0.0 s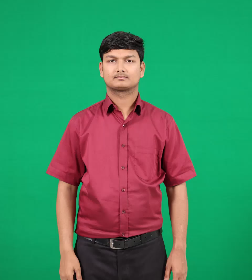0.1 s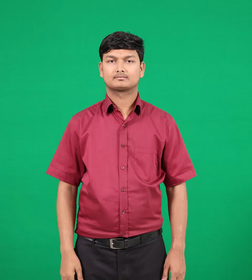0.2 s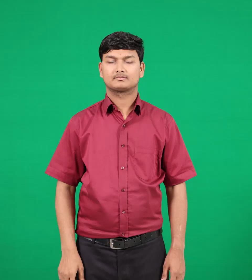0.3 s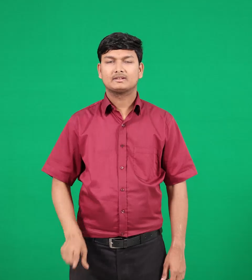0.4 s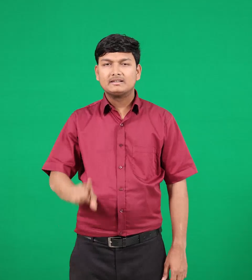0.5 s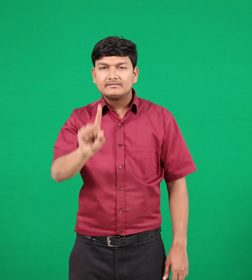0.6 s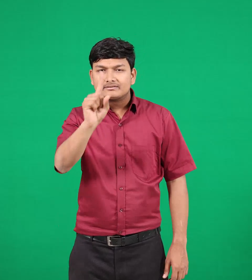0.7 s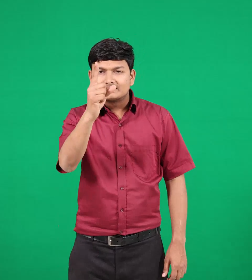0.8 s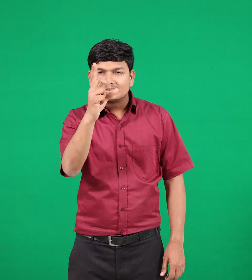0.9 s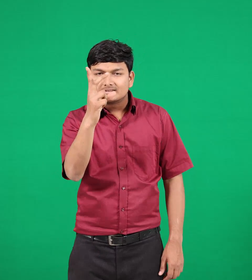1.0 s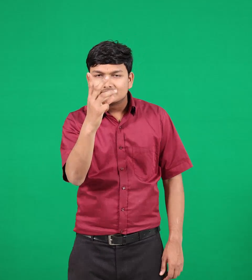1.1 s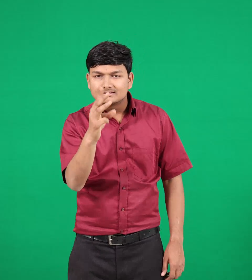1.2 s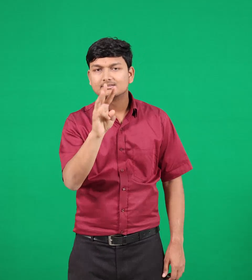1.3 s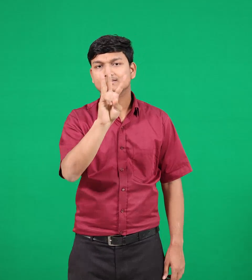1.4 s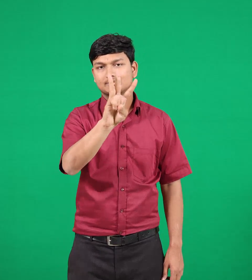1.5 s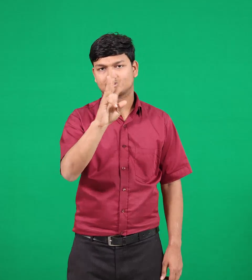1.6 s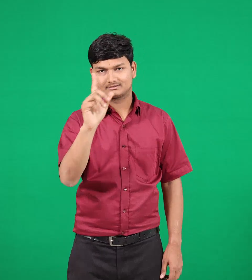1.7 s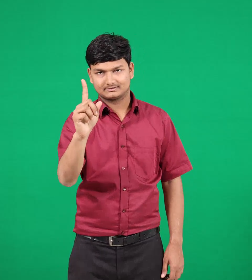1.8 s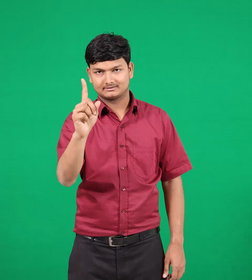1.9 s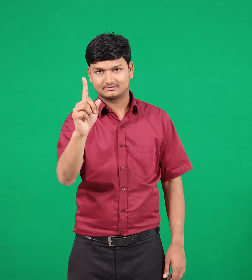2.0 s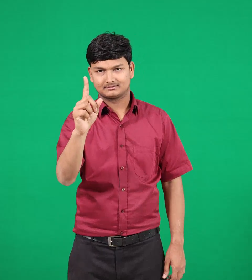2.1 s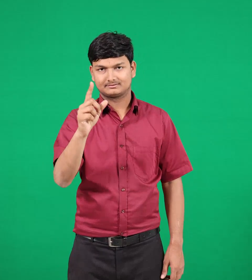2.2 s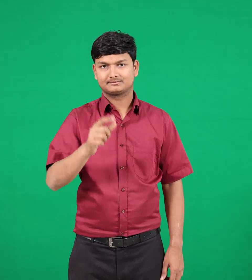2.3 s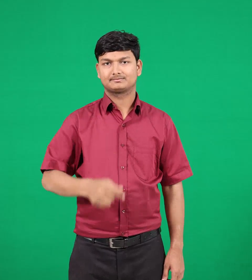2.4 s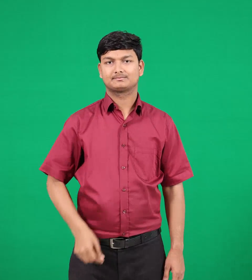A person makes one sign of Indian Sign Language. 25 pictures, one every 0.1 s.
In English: thirtyfirst
